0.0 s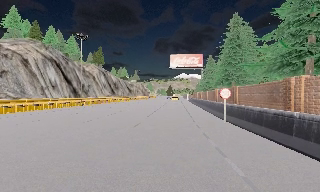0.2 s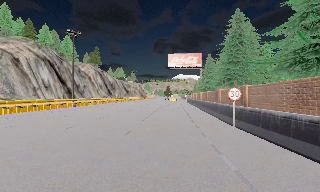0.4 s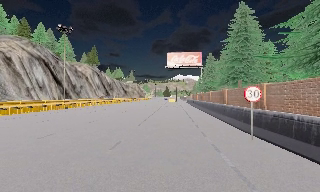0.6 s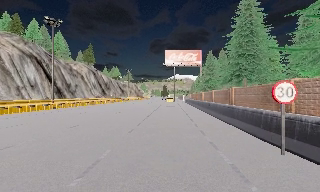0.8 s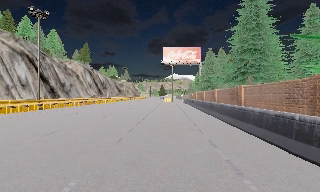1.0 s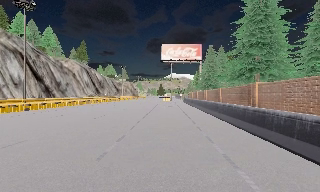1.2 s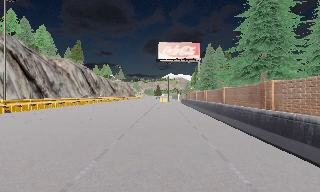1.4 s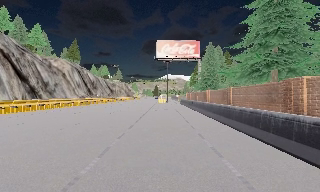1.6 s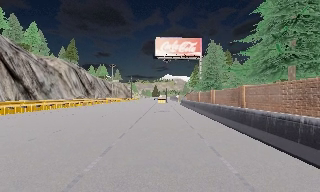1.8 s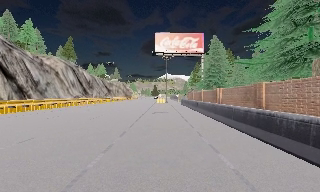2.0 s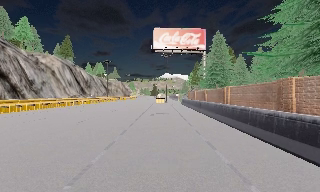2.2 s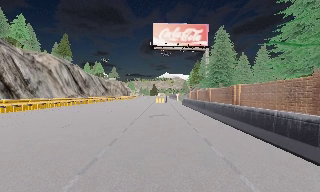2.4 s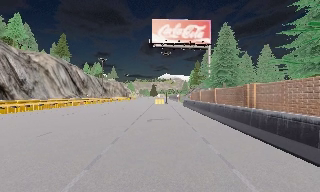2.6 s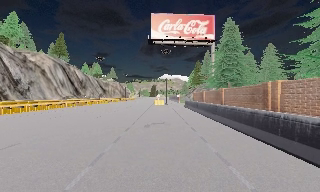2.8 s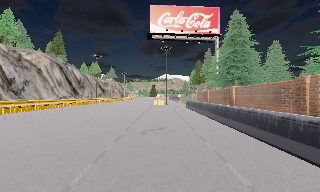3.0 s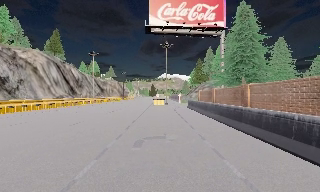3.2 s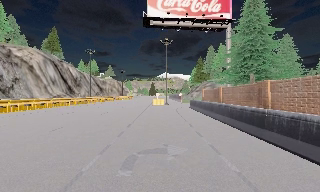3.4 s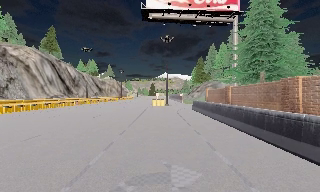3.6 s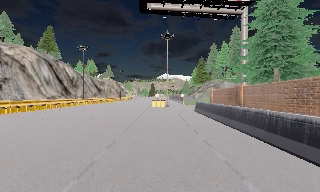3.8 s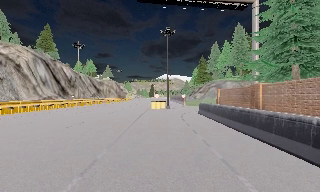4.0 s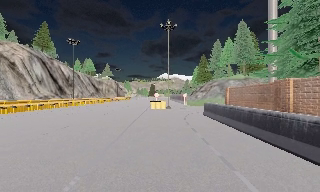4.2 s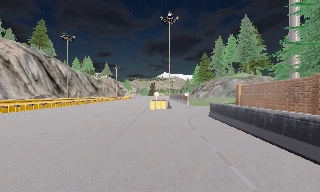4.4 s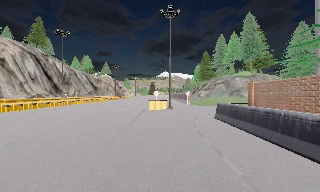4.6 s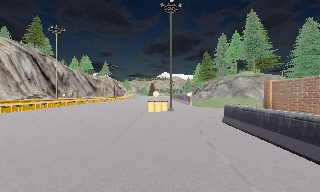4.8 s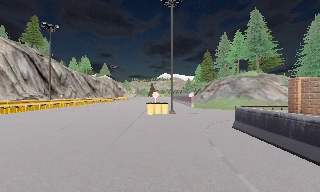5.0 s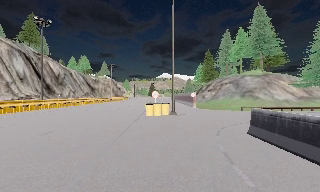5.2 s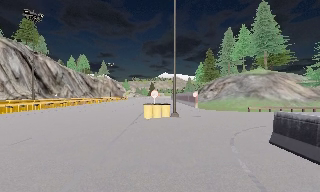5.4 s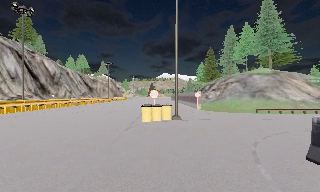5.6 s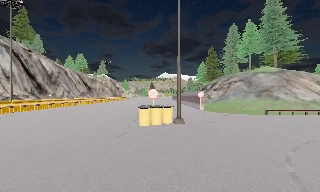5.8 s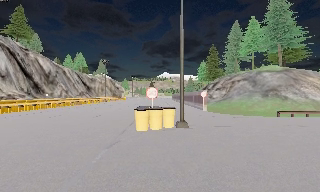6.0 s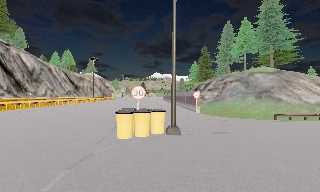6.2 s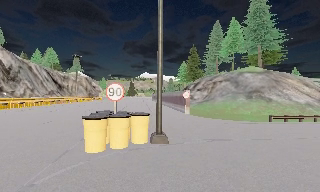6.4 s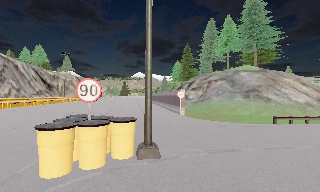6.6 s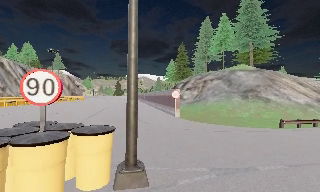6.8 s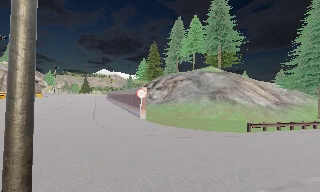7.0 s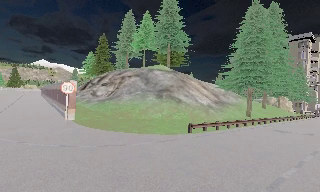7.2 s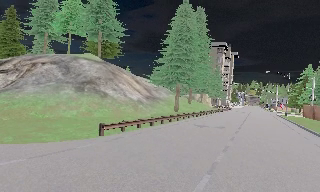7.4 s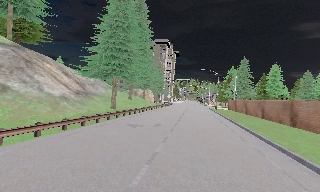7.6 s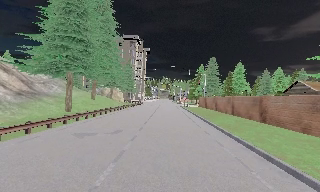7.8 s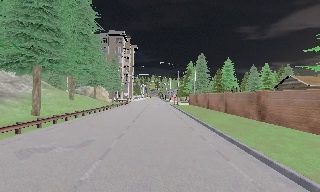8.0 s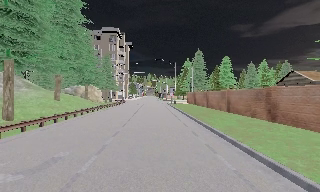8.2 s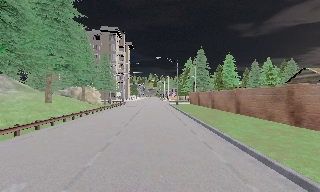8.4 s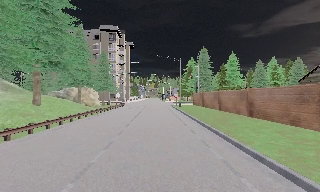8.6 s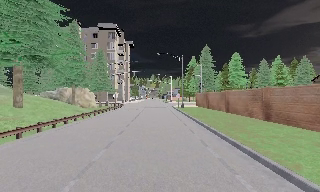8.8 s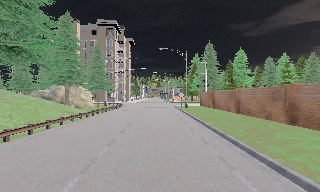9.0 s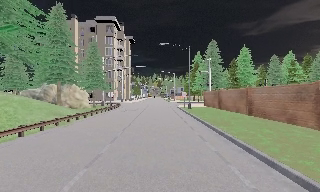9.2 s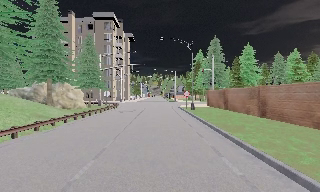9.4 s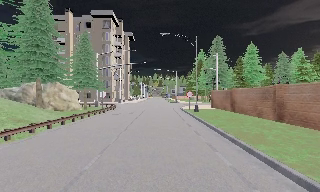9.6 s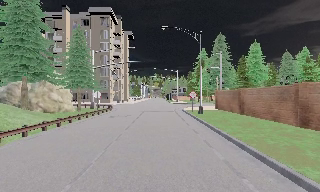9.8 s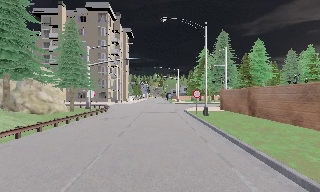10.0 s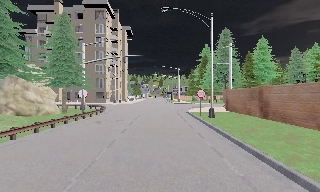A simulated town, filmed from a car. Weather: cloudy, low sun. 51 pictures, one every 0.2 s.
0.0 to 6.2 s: The camera swings to its right by about 15 degrees, and the scene slides to the left. It travels forward, about 50 m, so what stands in front looms larger.
6.2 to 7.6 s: The camera pans to its right, which is clockwise from overhead, by about 80 degrees. It travels forward, about 12 m.
7.6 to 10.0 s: The camera travels forward, about 20 m, so what stands in front looms larger.
The film runs forward here.
